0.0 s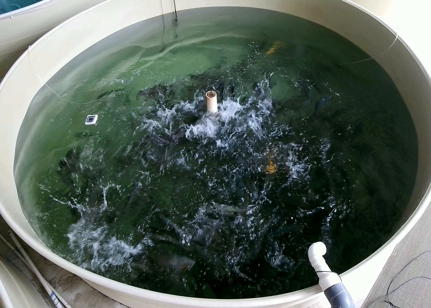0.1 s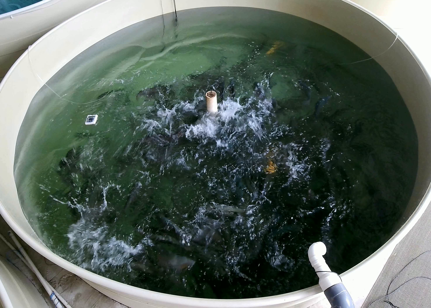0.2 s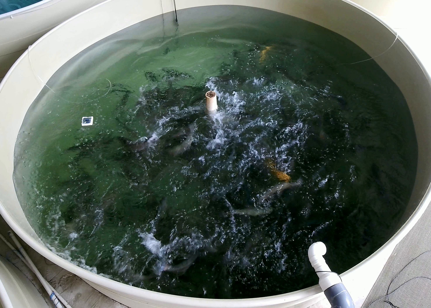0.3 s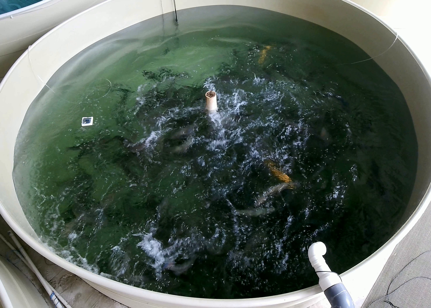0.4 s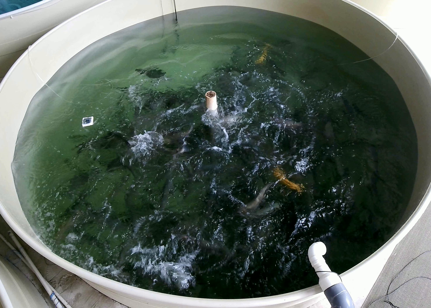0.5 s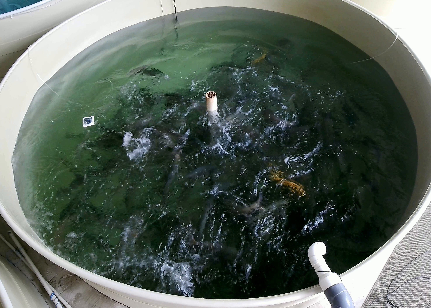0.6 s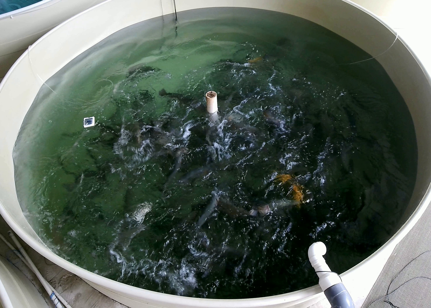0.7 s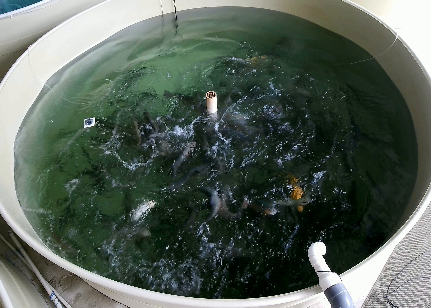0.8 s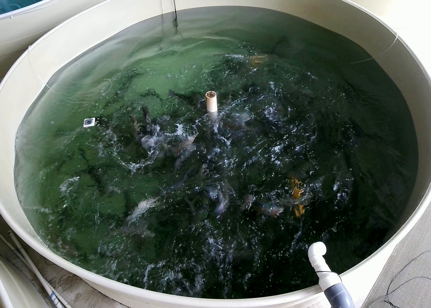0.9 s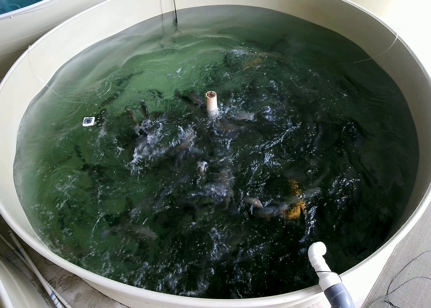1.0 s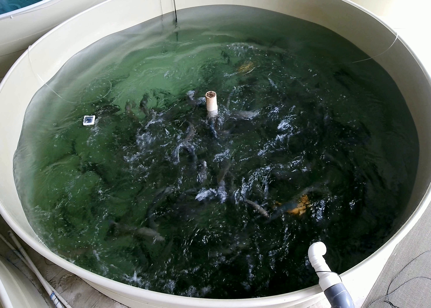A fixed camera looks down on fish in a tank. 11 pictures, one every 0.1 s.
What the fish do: Strong feeding.
